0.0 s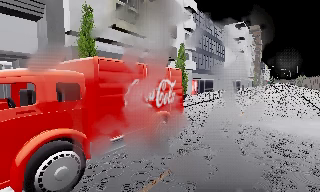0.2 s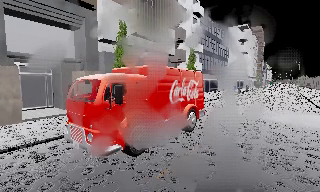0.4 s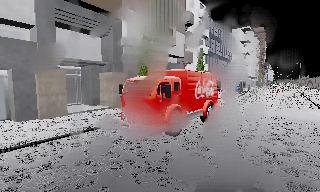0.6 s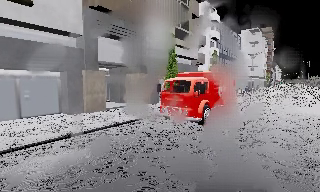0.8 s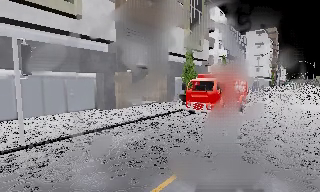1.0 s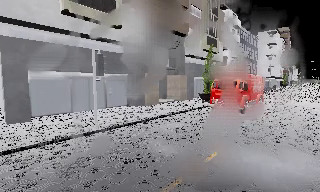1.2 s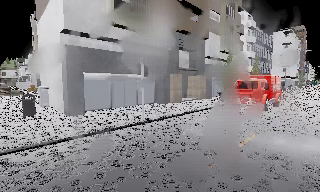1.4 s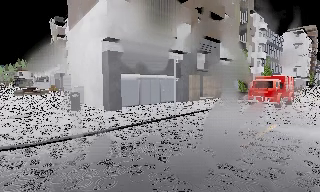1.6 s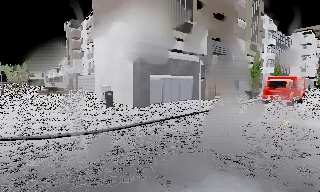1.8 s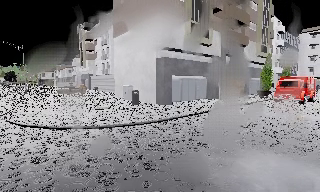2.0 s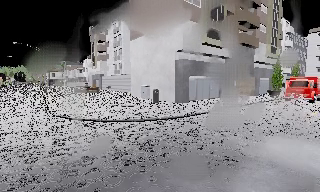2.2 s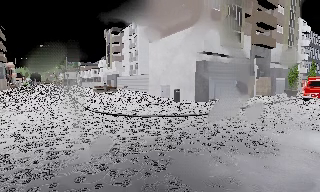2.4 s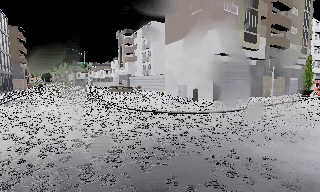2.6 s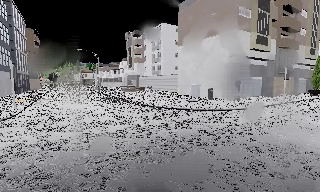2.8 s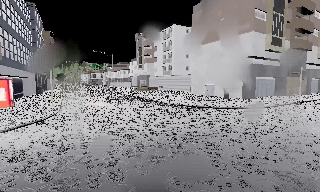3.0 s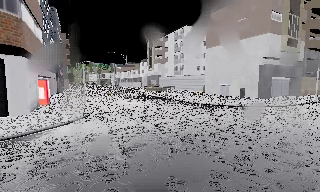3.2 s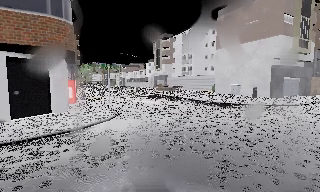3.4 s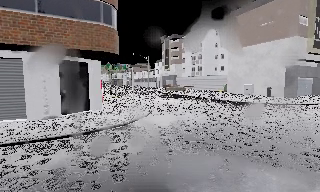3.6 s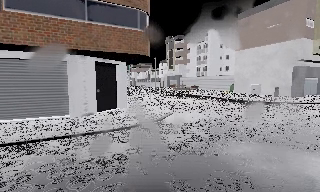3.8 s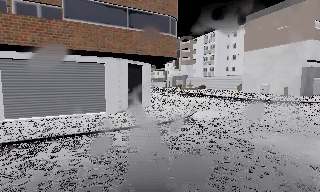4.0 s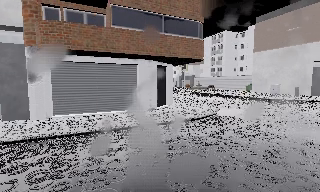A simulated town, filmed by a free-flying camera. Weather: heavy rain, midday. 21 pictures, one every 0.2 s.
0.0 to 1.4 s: The camera swings to its left by about 10 degrees, and the scene slides to the right. It travels backward and to its left, about 13 m, so what stands in front gets smaller.
1.4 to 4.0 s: The scene slides to the right, as the camera pans about 15 degrees to its left. It travels to its left and backward, about 25 m, so close, fixed things drift to the right.
The film runs backward here.
